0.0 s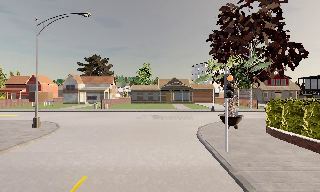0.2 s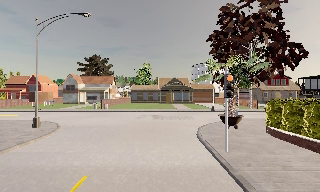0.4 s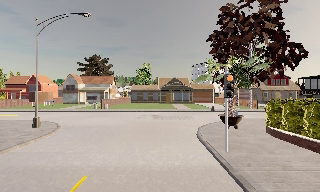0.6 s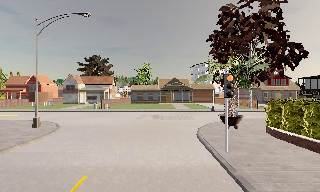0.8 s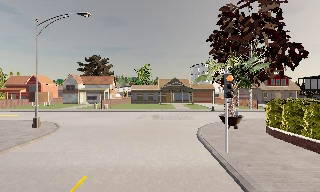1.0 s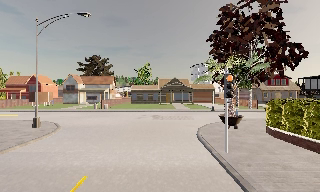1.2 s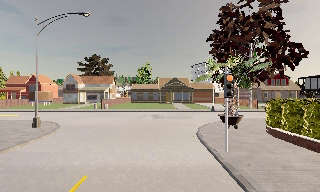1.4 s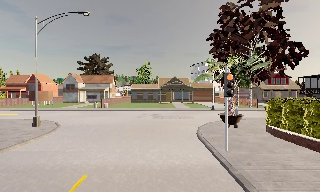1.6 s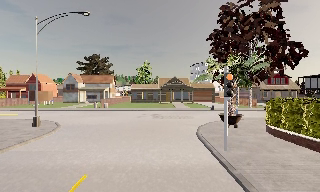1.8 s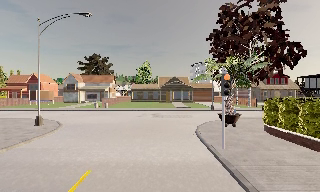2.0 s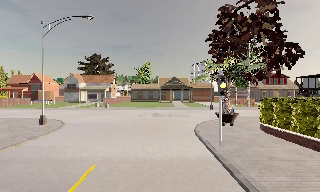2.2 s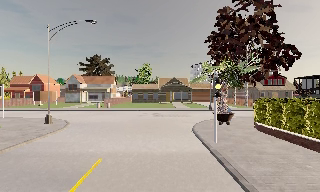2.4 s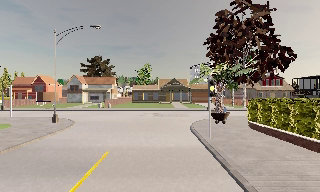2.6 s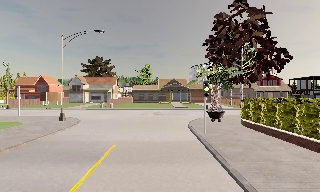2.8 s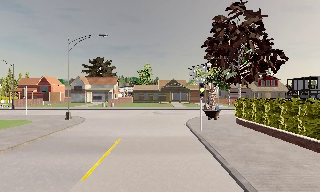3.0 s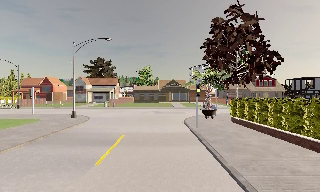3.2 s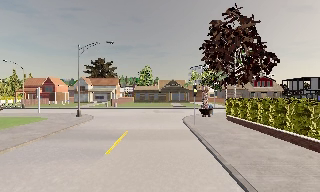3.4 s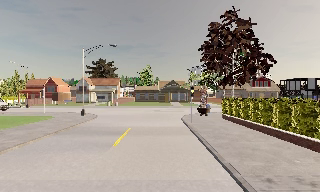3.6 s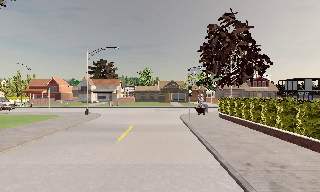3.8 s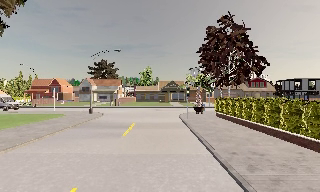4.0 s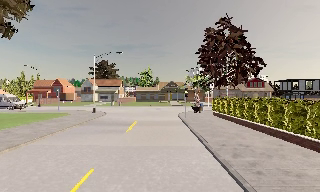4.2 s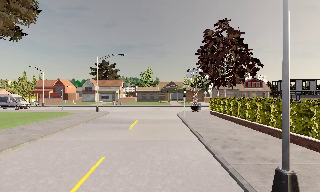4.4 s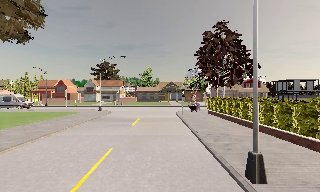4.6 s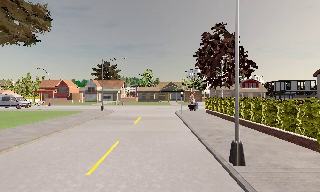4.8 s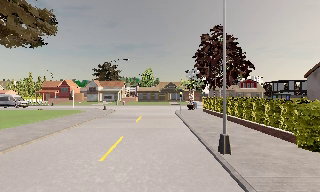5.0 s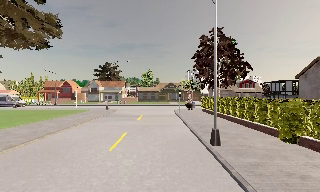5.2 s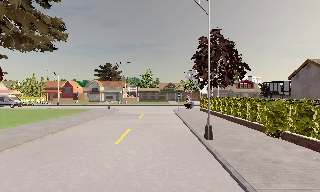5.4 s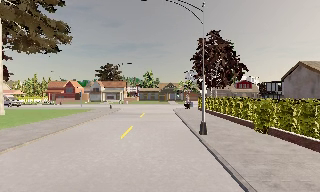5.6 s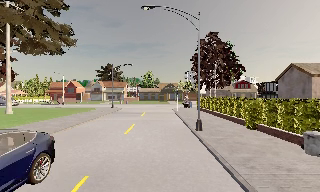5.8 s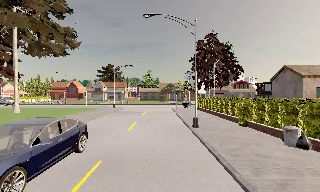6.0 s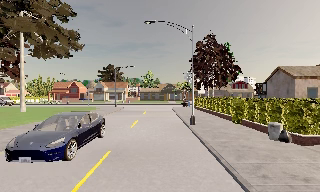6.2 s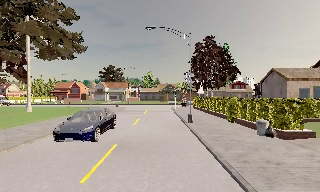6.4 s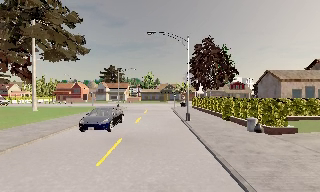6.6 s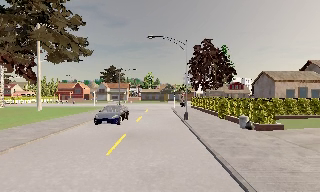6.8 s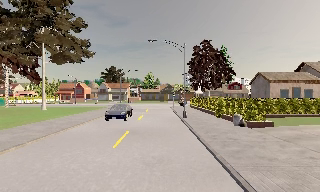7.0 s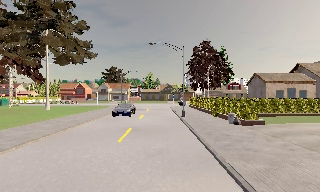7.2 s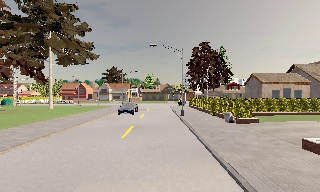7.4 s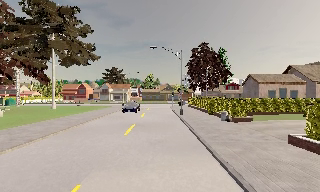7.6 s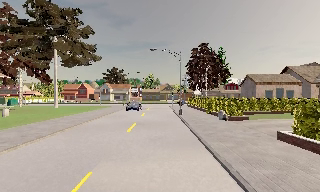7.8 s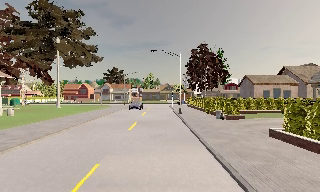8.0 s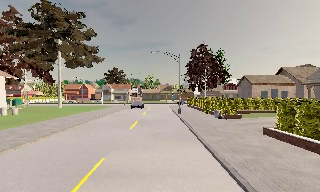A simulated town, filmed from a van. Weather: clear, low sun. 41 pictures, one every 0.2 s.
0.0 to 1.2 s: The camera keeps its place and its aim.
1.2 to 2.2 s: The camera travels backward, about 1 m, so what stands in front gets smaller. It gains speed.
2.2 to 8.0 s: The camera travels backward, about 25 m, so what stands in front gets smaller.
The film runs backward here.
